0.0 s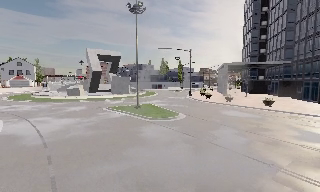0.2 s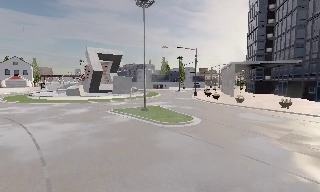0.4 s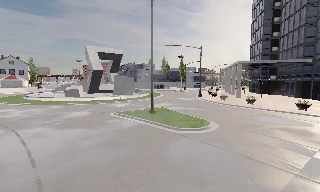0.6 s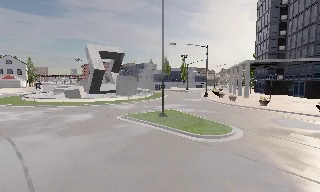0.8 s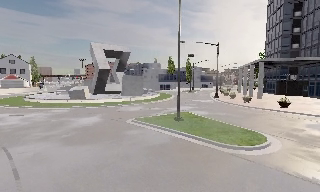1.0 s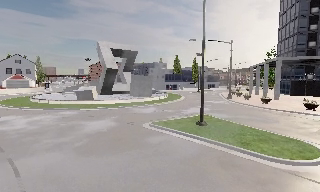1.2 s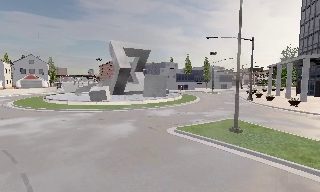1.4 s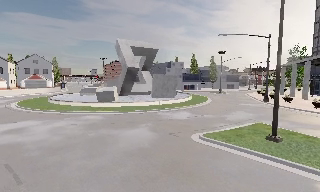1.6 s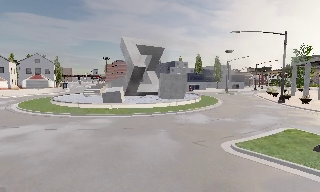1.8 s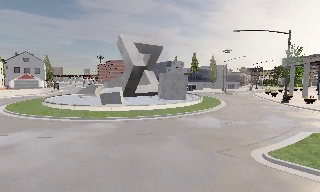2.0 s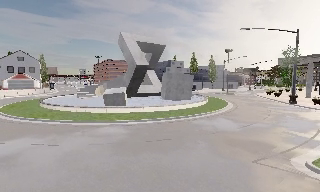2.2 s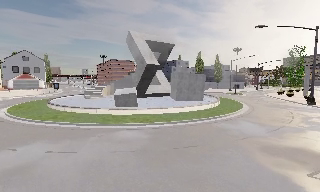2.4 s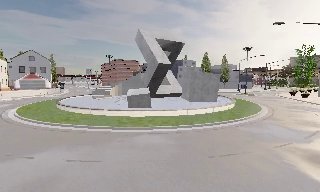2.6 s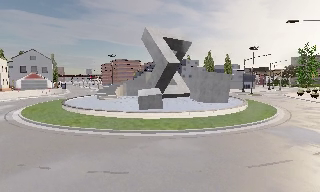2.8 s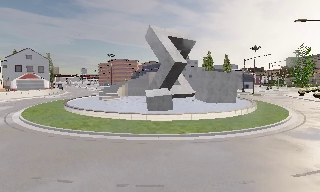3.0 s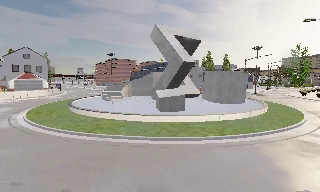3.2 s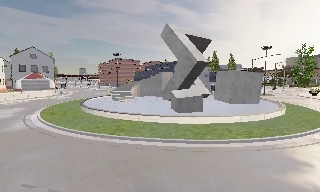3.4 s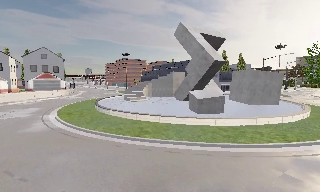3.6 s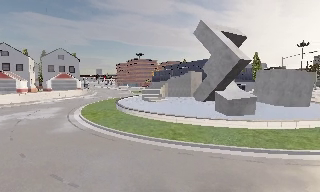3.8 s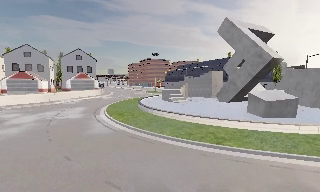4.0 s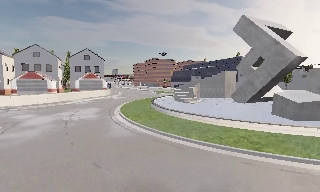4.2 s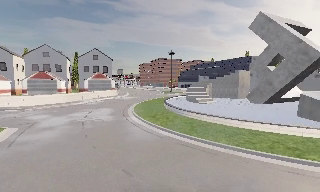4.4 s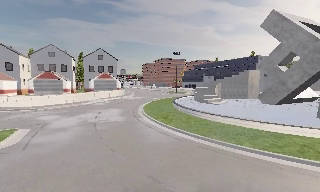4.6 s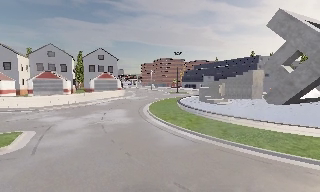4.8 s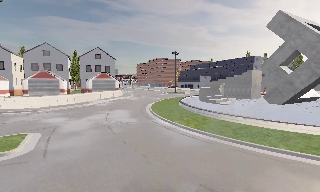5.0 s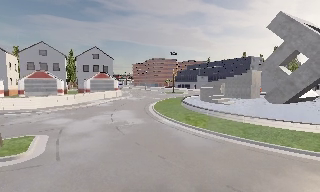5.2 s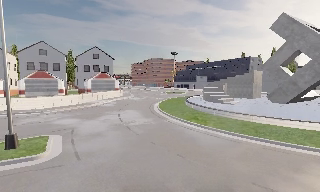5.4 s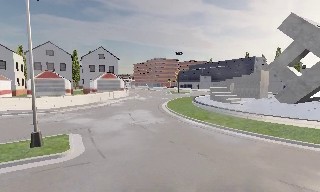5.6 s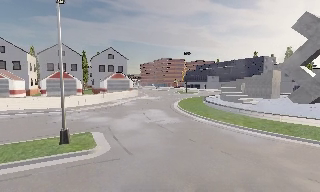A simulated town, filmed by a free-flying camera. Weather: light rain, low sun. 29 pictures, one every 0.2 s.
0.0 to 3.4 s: The camera travels to its left and forward, about 30 m, so close, fixed things drift to the right.
3.4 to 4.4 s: The scene slides to the right, as the camera pans about 10 degrees to its left. It travels to its left, about 7 m, so close, fixed things drift to the right.
4.4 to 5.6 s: The camera travels to its left, about 6 m, so close, fixed things drift to the right.
The film runs backward here.
